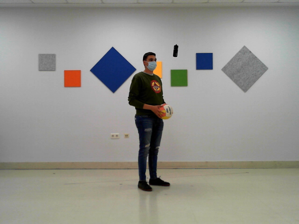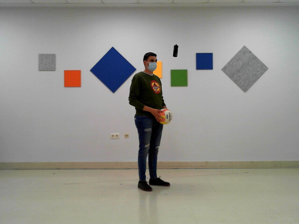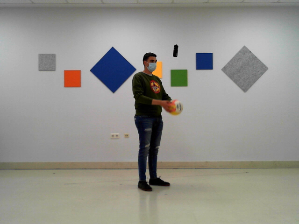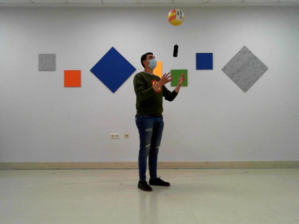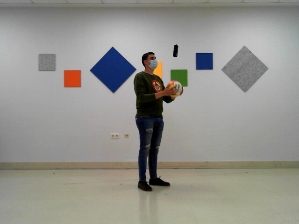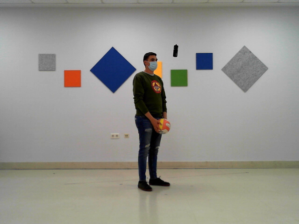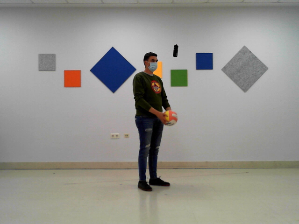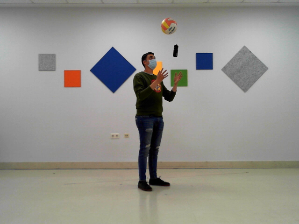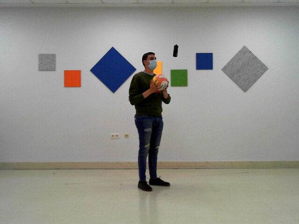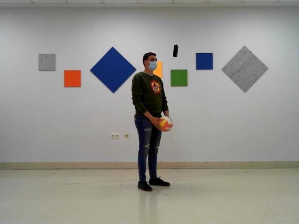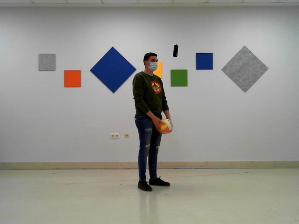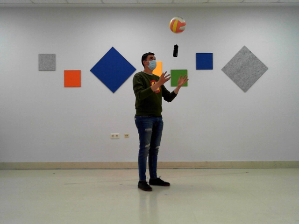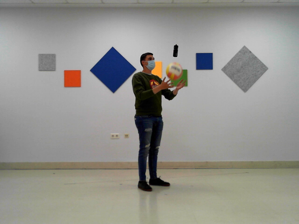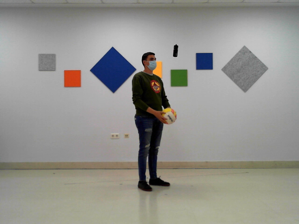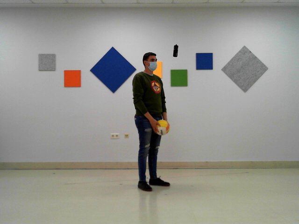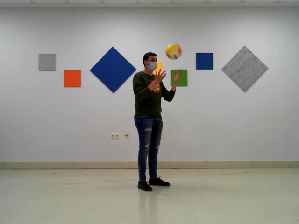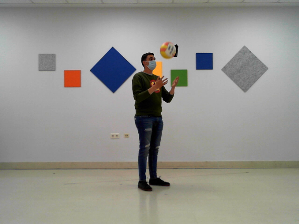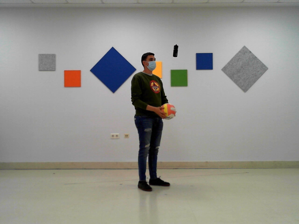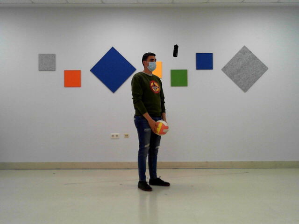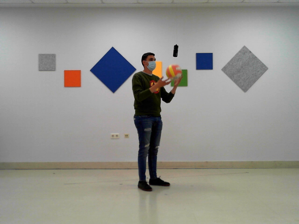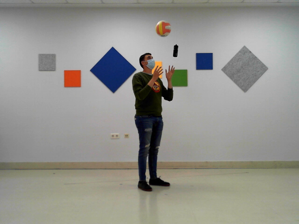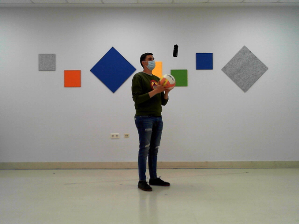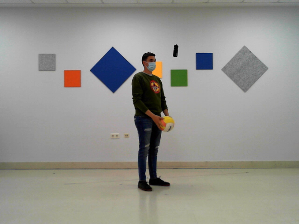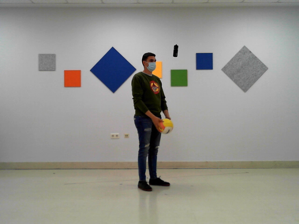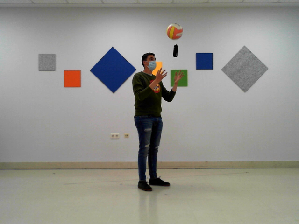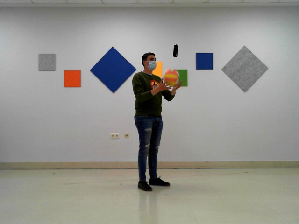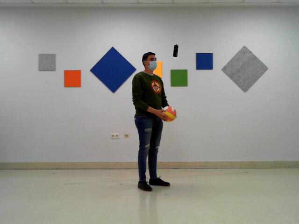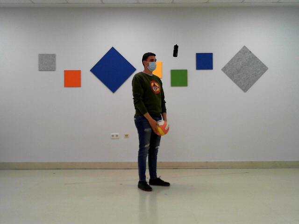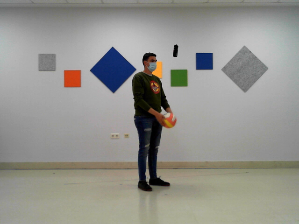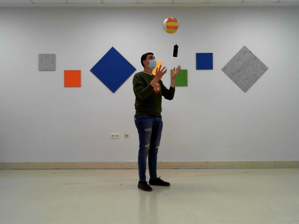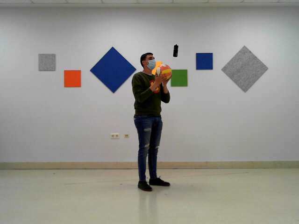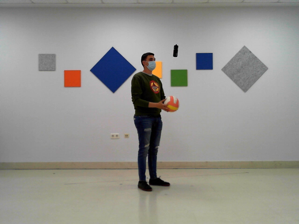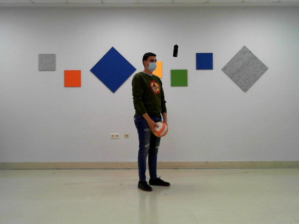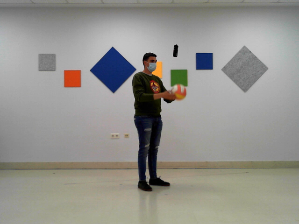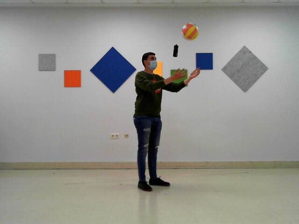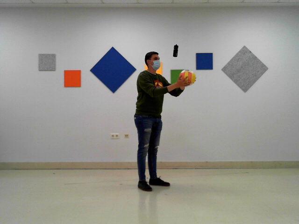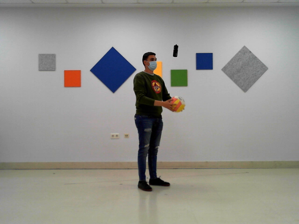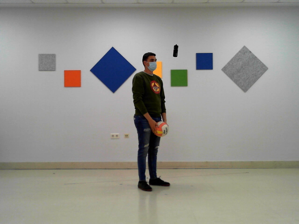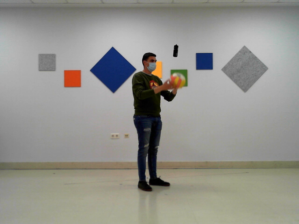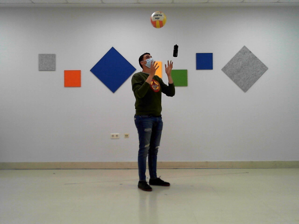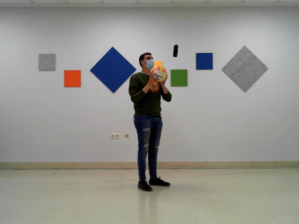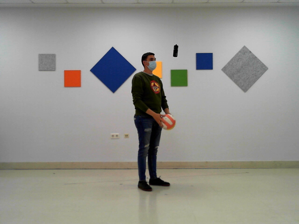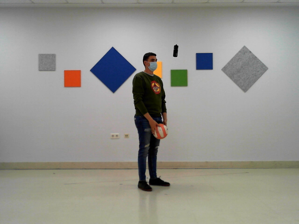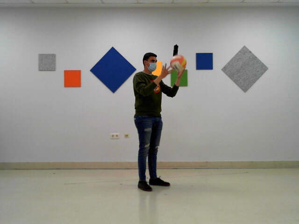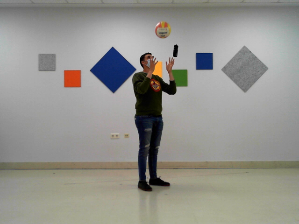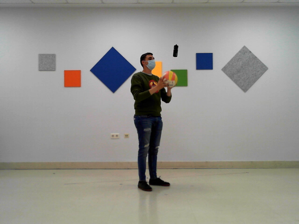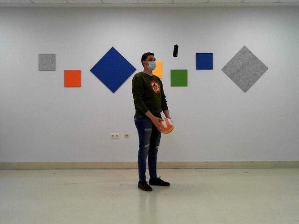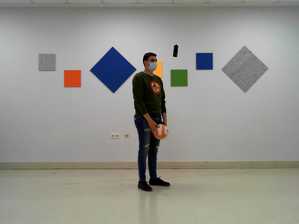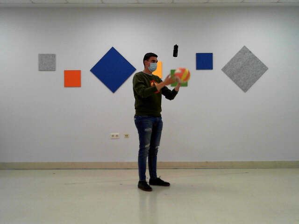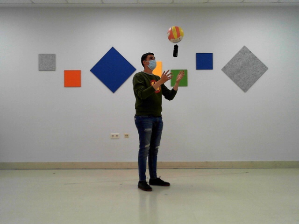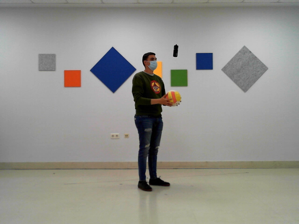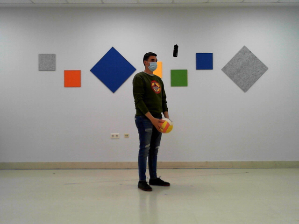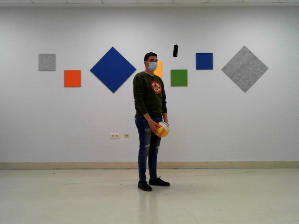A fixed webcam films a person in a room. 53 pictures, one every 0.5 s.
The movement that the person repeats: Throw up a ball and catch it.
